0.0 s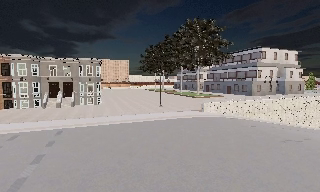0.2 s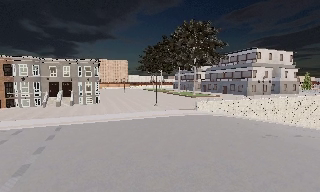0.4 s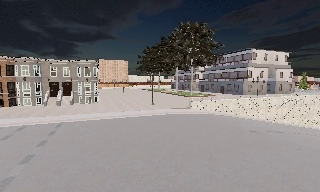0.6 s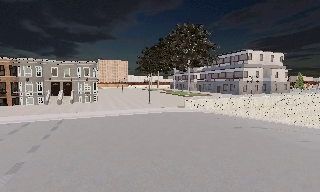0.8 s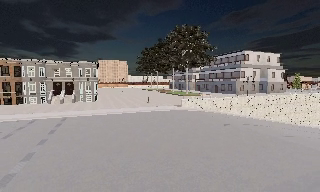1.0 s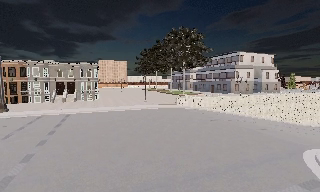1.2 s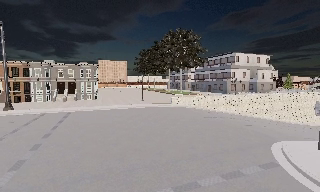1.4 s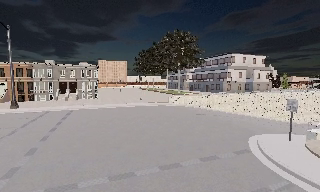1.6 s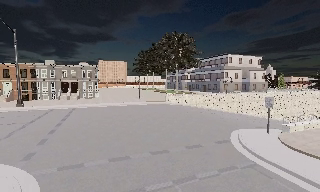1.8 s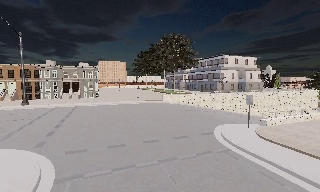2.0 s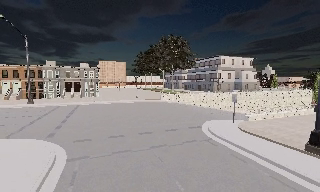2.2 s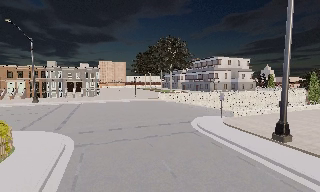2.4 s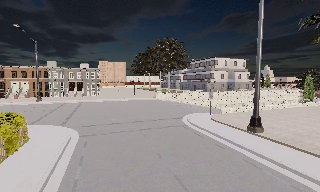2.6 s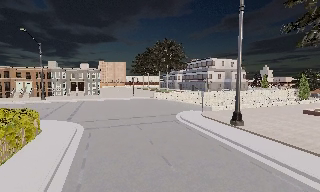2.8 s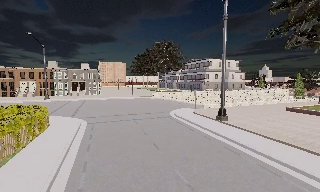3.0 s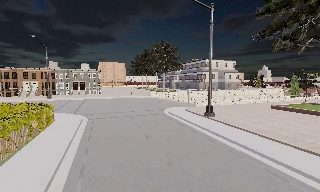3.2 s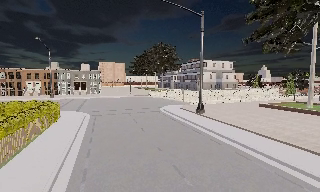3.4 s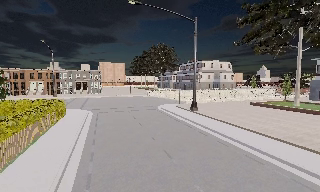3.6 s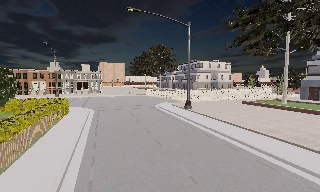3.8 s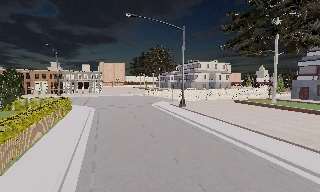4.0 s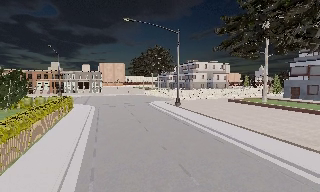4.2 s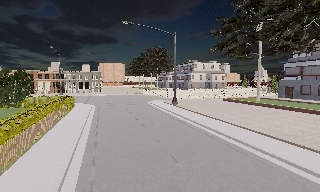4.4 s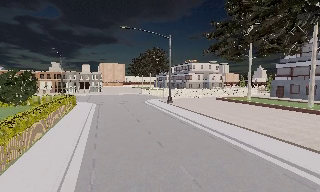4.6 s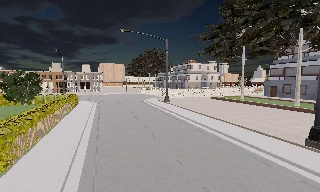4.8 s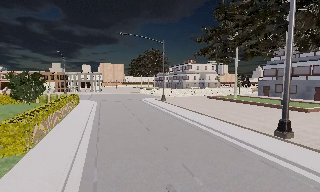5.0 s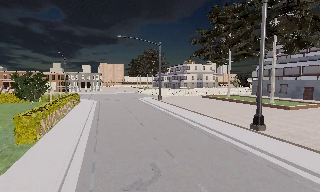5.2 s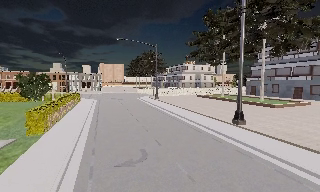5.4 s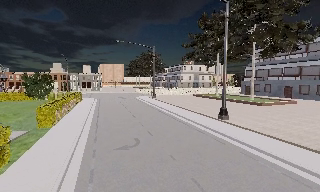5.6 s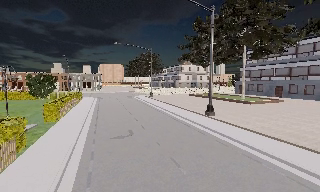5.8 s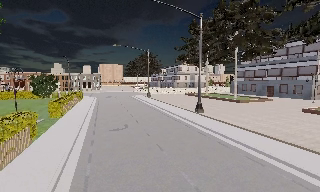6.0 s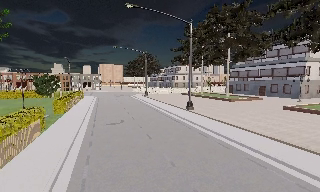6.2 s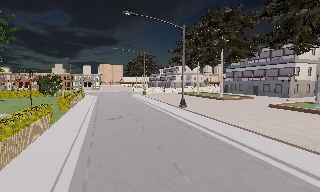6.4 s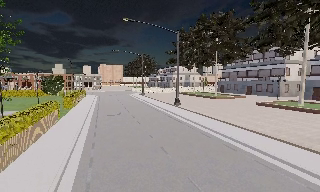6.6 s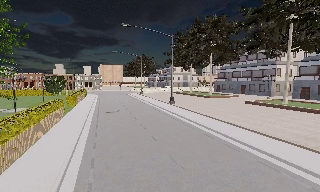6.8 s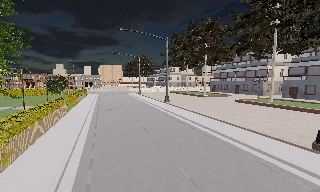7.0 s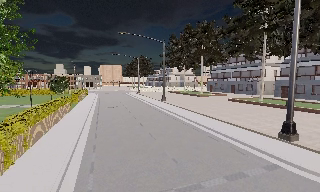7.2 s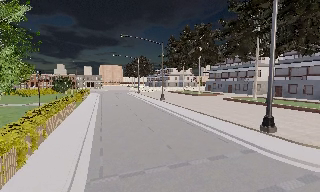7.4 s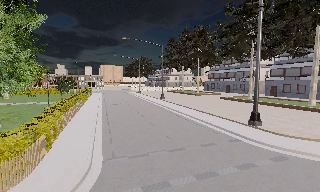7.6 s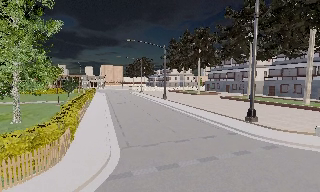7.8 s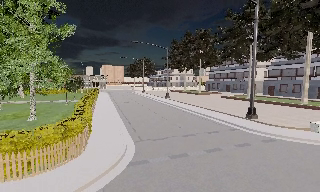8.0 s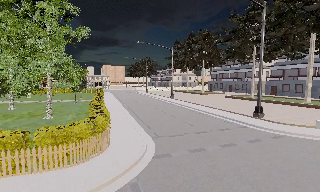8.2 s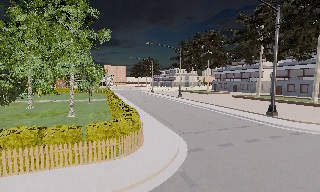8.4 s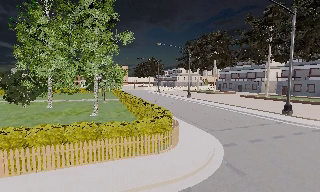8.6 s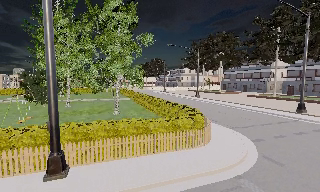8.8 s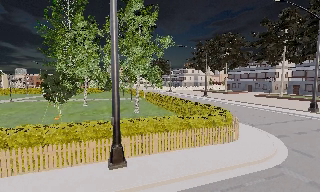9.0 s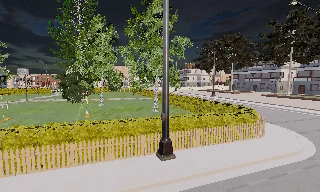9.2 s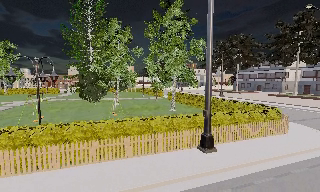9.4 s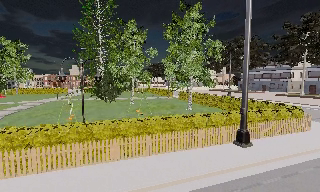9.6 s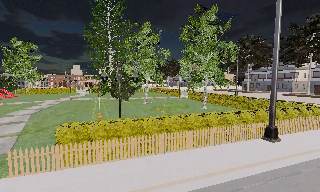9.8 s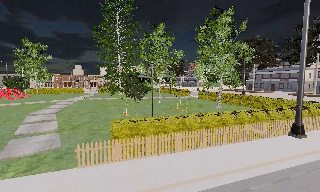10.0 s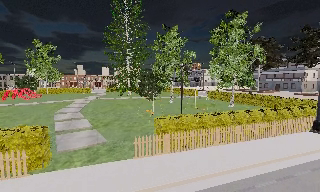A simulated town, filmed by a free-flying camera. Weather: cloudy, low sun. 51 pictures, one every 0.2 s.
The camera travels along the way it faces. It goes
backward.
0.0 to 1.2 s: The camera travels backward and to its right, about 8 m, so what stands in front gets smaller.
1.2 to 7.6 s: The camera travels backward, about 50 m, so what stands in front gets smaller.
7.6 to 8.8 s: The camera travels to its left and backward, about 11 m, so close, fixed things drift to the right. It gains speed.
8.8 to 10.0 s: The camera travels to its left, about 13 m, so close, fixed things drift to the right.
The film runs forward here.
